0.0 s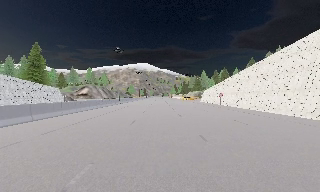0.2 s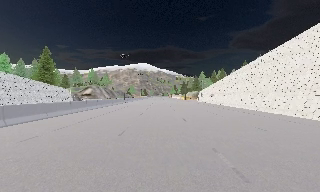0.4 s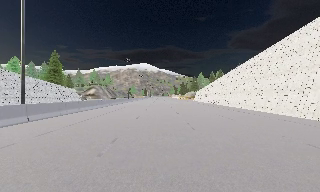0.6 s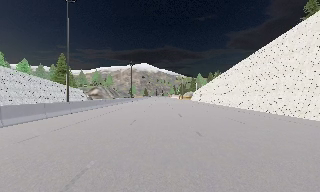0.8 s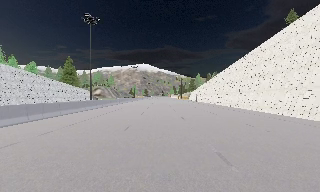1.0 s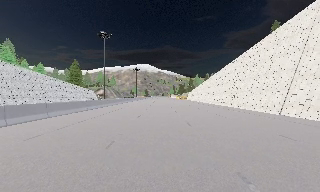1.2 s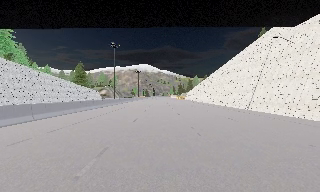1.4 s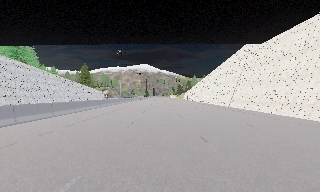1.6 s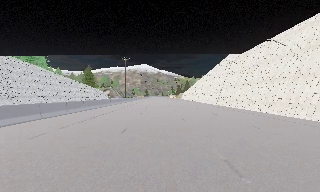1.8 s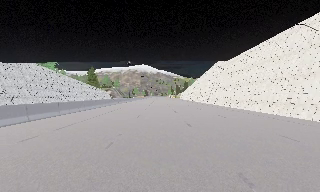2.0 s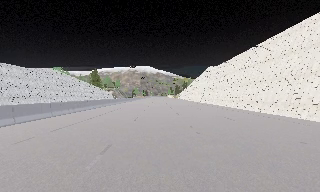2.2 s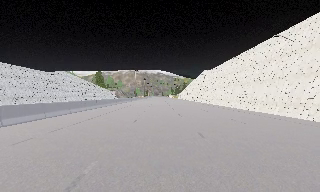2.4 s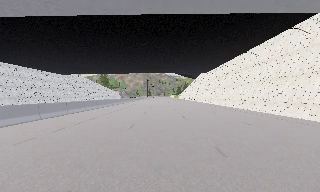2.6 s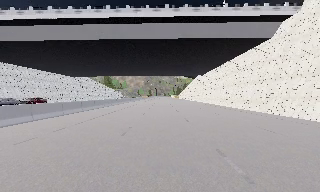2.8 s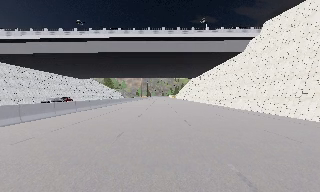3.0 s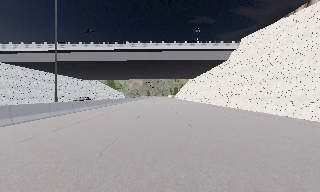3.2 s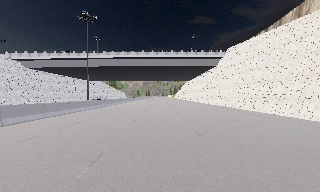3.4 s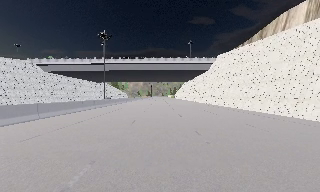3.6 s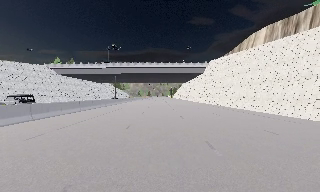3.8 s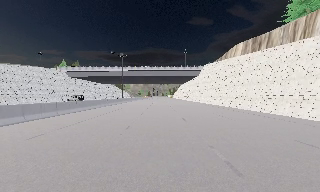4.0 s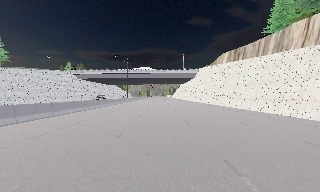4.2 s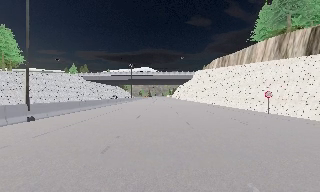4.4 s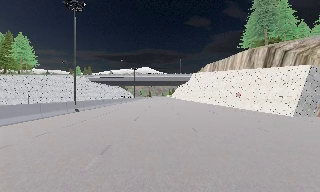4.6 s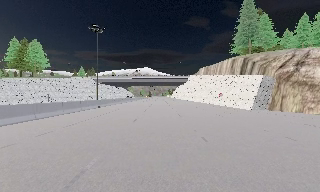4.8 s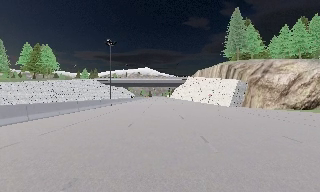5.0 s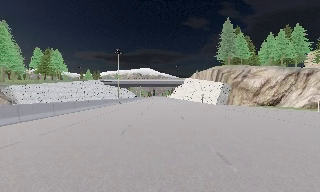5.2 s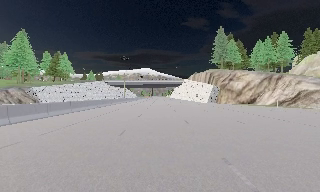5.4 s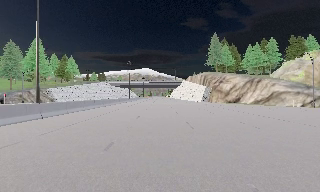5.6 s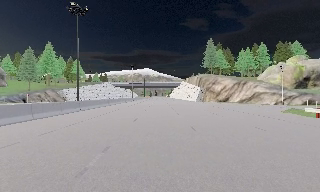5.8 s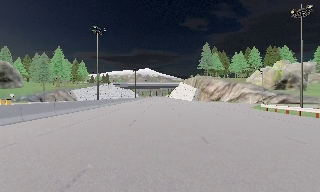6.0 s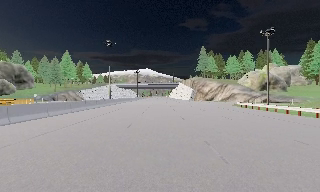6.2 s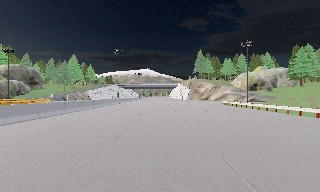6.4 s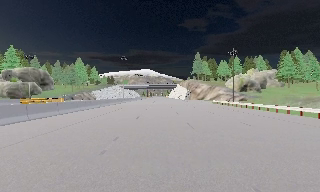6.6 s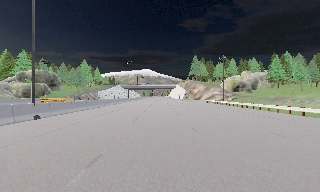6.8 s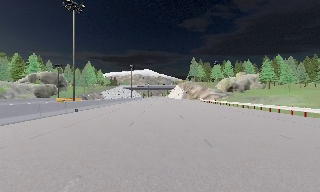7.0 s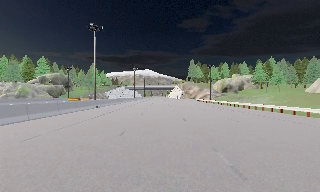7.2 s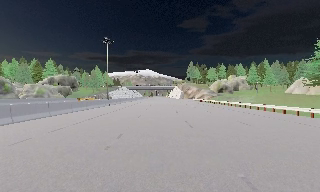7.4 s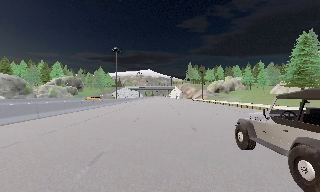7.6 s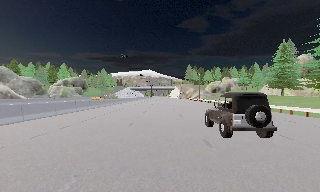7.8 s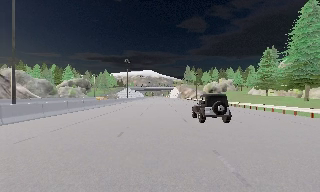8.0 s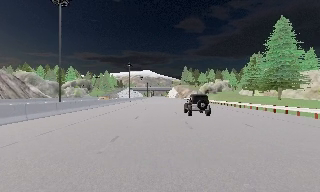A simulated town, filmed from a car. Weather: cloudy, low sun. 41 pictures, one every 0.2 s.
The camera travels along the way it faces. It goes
backward.
0.0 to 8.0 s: The camera travels backward, about 230 m, so what stands in front gets smaller.
The film runs backward here.
